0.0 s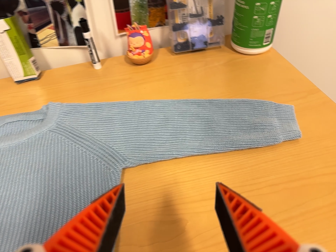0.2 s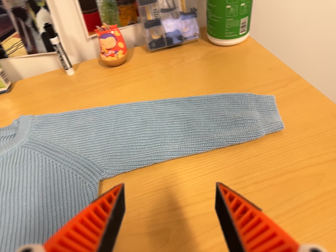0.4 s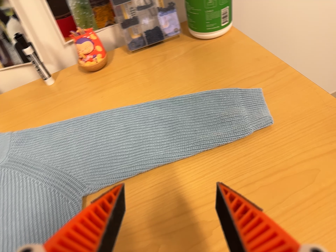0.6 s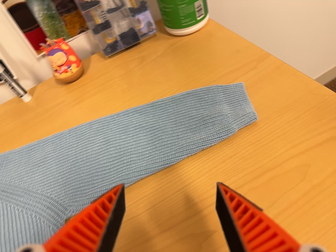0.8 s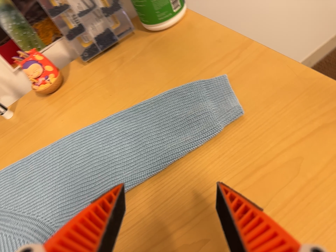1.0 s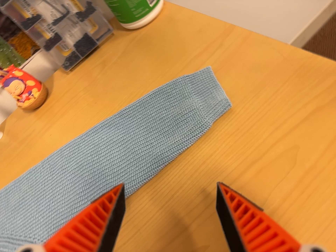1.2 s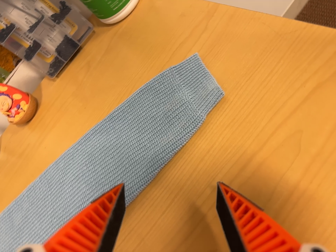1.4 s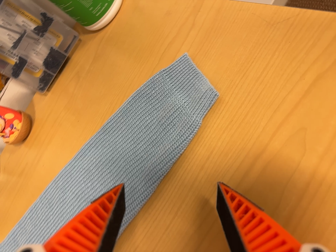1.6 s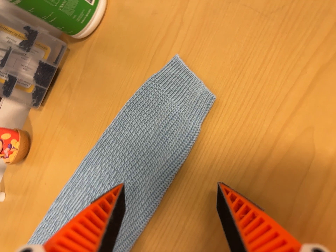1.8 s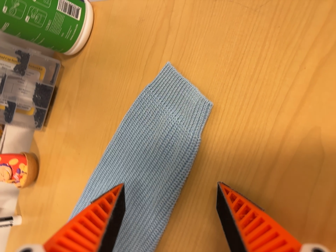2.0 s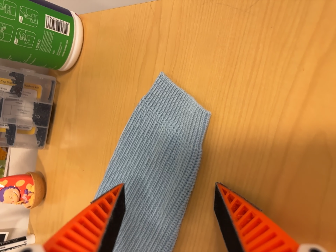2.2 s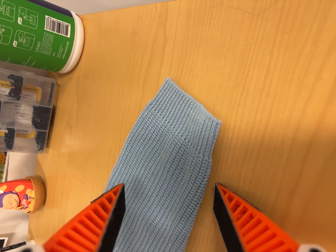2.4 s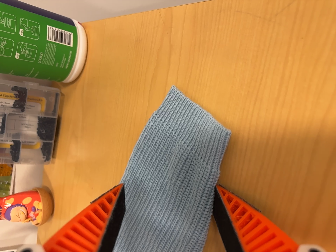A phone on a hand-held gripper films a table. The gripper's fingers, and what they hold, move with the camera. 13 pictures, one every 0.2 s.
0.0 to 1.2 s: The camera travels to its right, forward and toward the top of its view, about 20 cm, so close, fixed things drift to the left. Its aim tips toward the bottom of its view by about 10 degrees. It rolls about its line of sight by about 40 degrees, and the scene rotates counterclockwise.
1.2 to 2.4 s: The camera travels toward the top of its view and forward, about 10 cm. It rolls about its line of sight by about 25 degrees, and the scene rotates counterclockwise.
The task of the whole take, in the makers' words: right arm across.
The film runs forward here.
